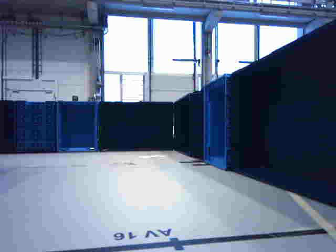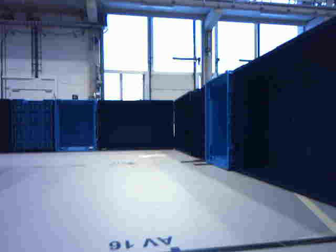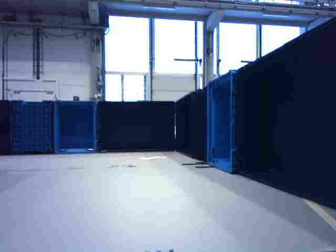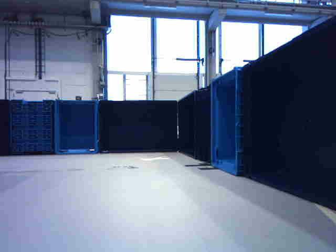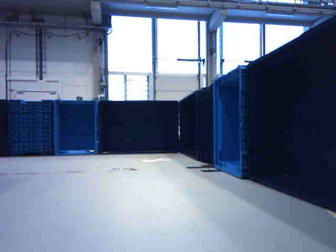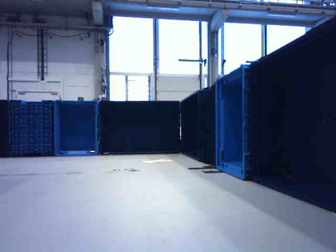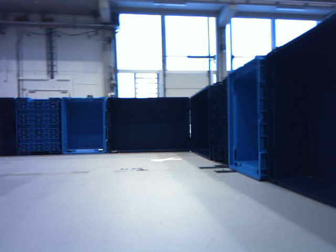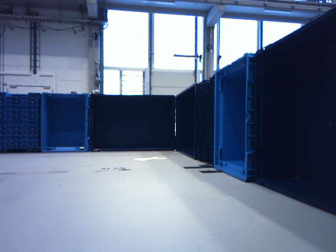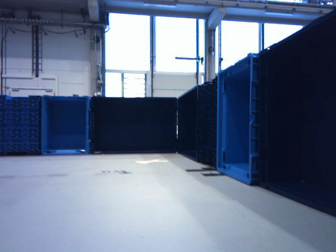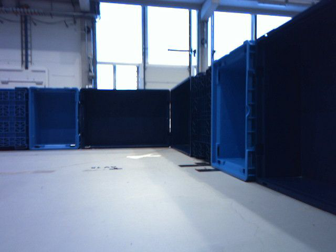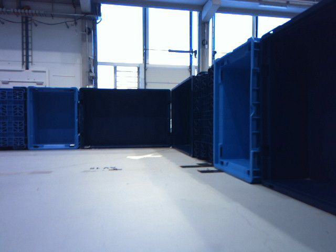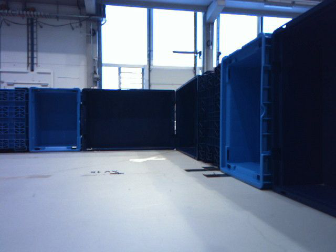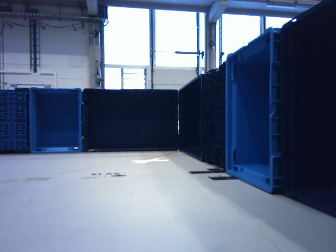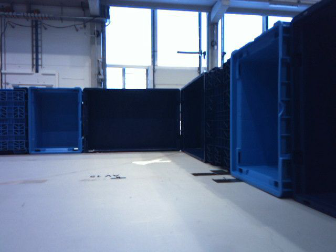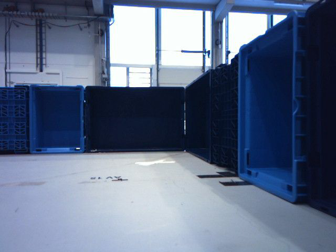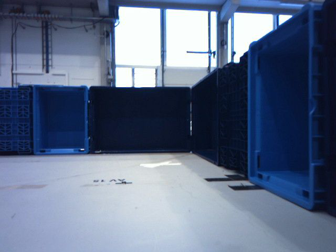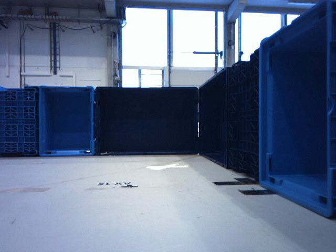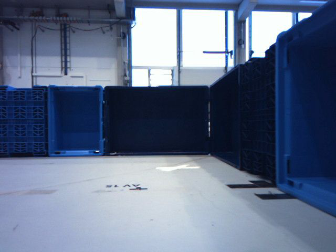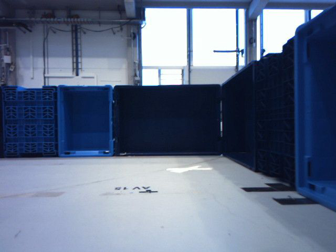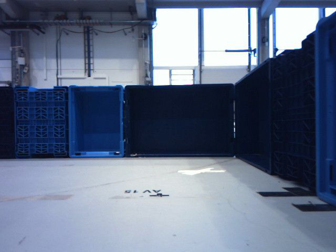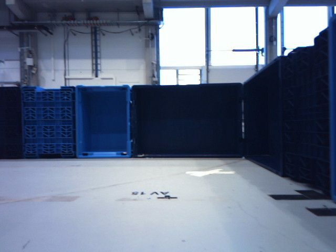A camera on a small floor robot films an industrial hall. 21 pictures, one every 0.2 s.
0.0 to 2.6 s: The camera travels forward, about 0.5 m, so what stands in front looms larger.
2.6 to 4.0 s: The camera swings to its left by about 10 degrees, and the scene slides to the right. It travels forward, about 0.3 m, so what stands in front looms larger.
The film runs forward here.
